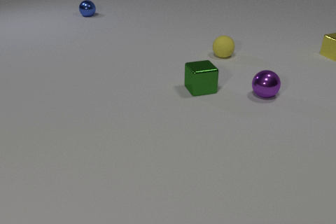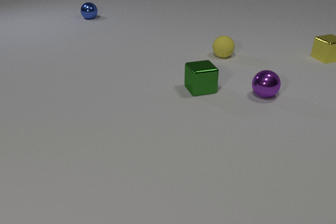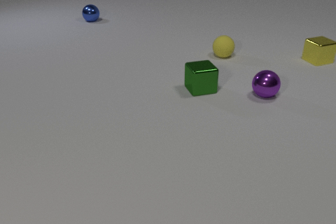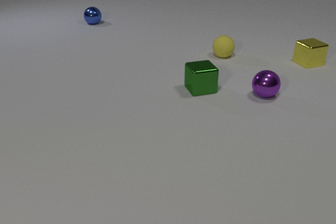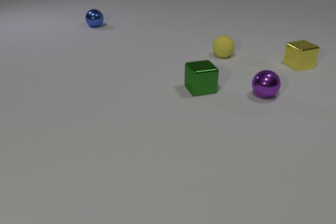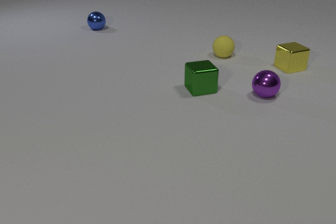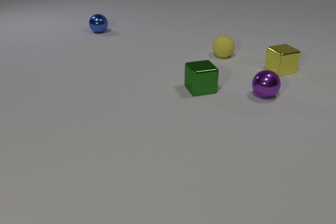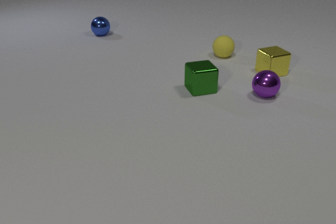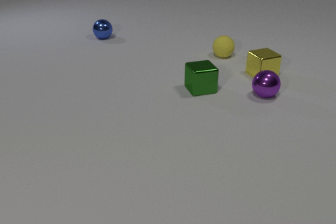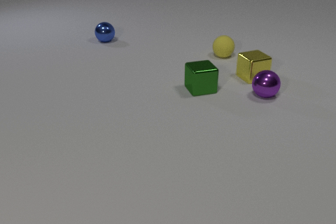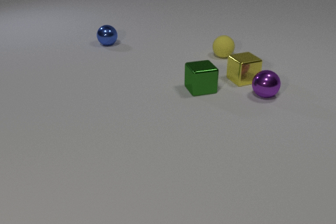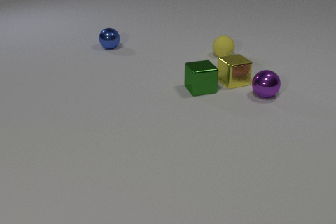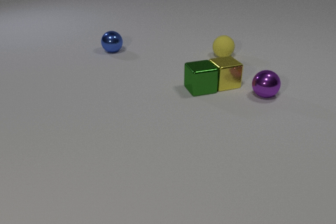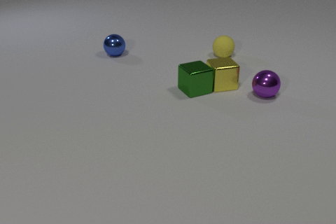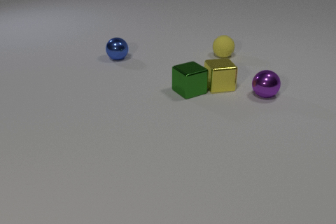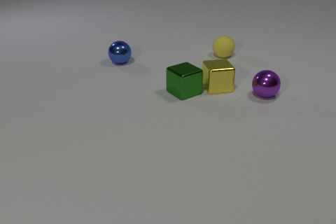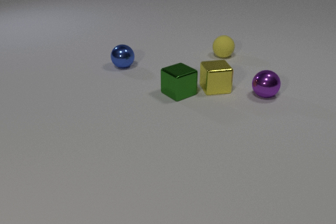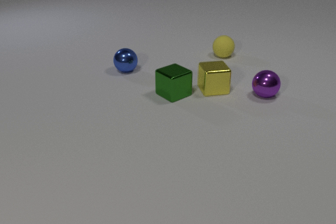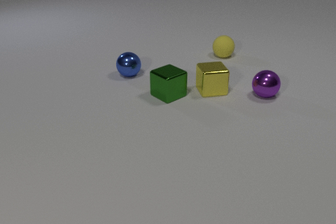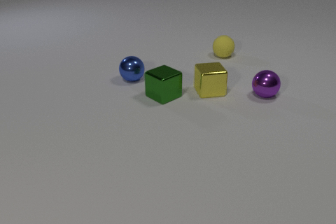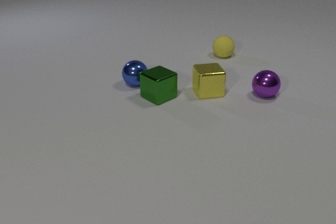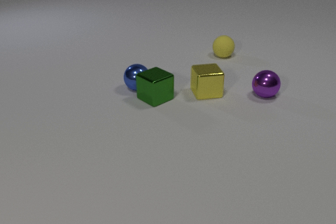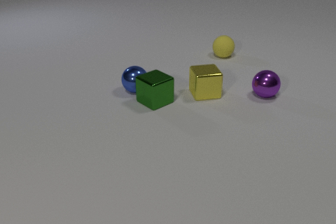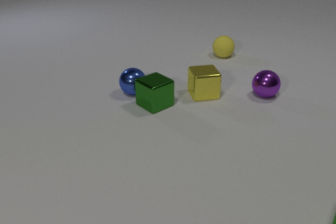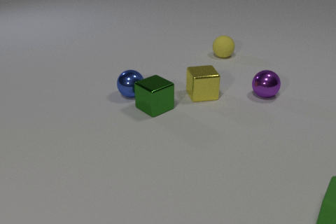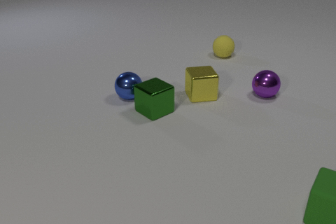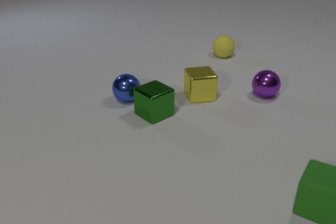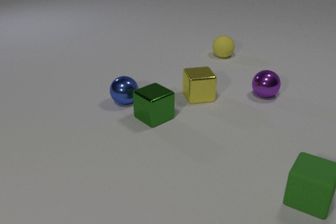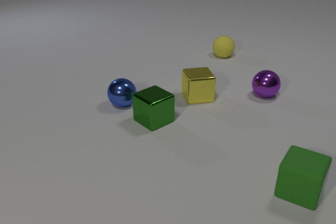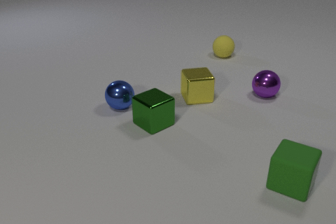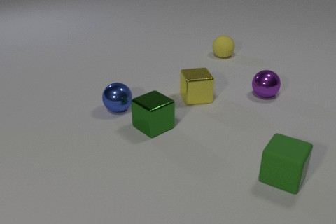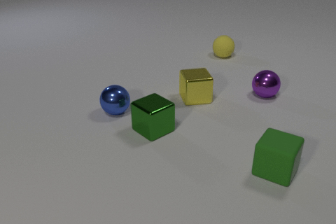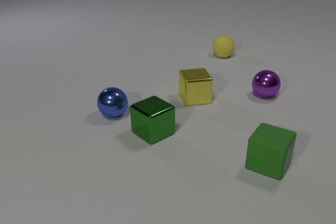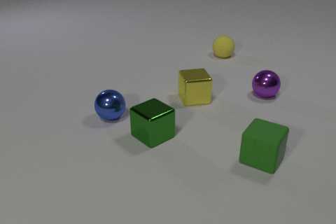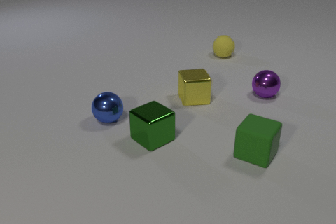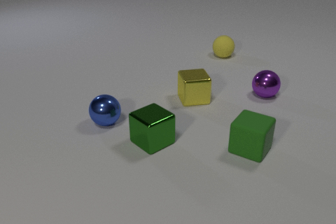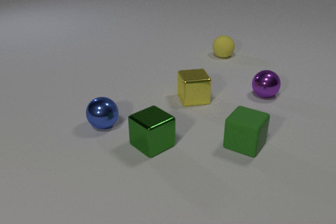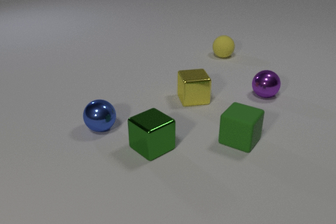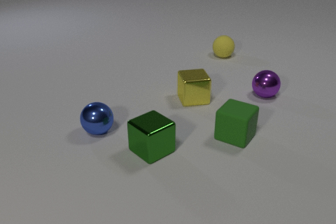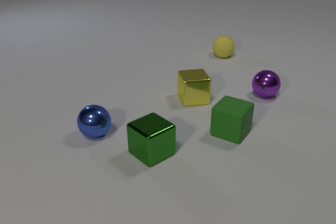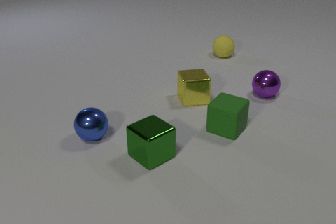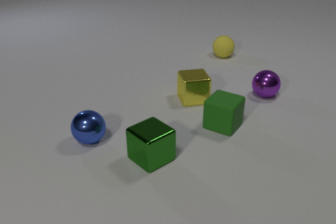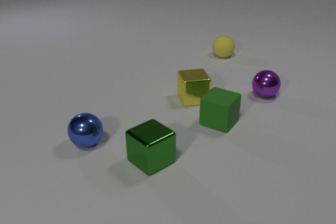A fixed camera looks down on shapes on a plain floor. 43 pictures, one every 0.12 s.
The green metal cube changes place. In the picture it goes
toward the camera.
The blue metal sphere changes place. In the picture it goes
toward the camera.
0.00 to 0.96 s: The yellow metal cube slides toward the camera and to the left. The blue metal sphere rolls toward the camera.
0.96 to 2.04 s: The yellow metal cube slides to the left and toward the camera. The green metal cube slides to the left and toward the camera, spins so that its near face slides to the right, counterclockwise seen from above. The blue metal sphere rolls toward the camera. The yellow metal cube and the green metal cube collide.
2.04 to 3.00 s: The yellow metal cube slides toward the camera and to the left. The green metal cube slides toward the camera and to the left. The blue metal sphere rolls toward the camera. The green rubber cube comes in at the right edge, slides to the left and away from the camera. The green metal cube and the blue metal sphere collide.
3.00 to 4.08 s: The yellow metal cube slides toward the camera and to the left. The green metal cube slides toward the camera. The blue metal sphere rolls toward the camera and to the left. The green rubber cube slides away from the camera and to the left.
4.08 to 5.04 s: The green metal cube slides toward the camera. The blue metal sphere rolls toward the camera and to the left. The green rubber cube slides away from the camera and to the left.
What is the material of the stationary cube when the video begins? metal.
How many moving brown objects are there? 0.
How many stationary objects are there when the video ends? 3.
